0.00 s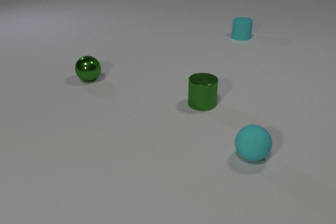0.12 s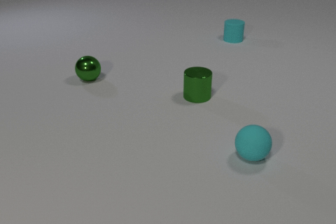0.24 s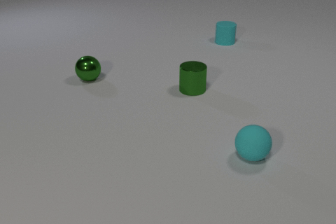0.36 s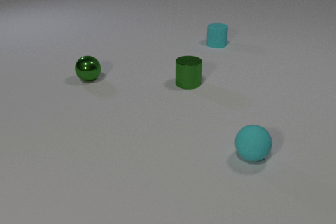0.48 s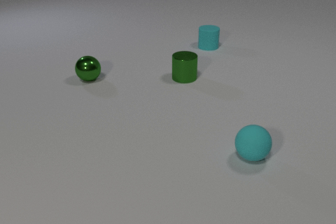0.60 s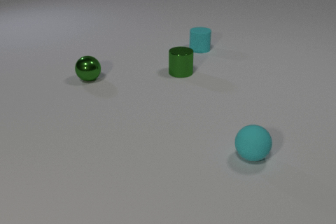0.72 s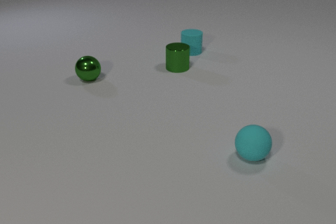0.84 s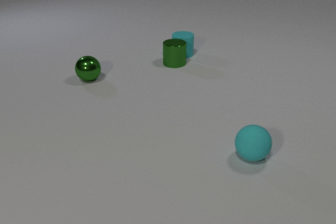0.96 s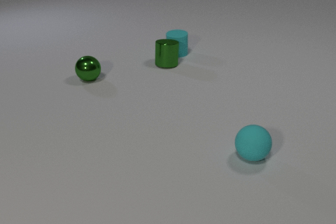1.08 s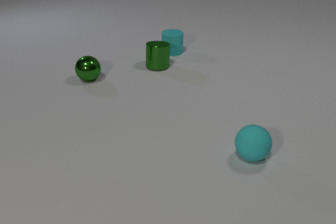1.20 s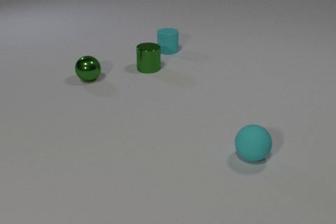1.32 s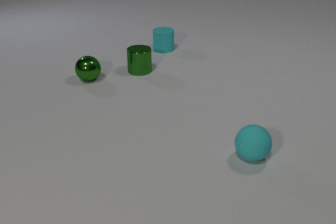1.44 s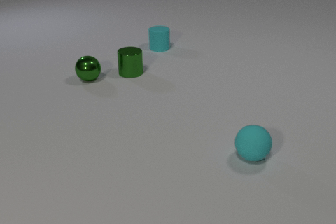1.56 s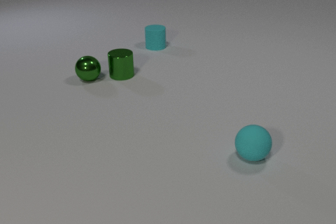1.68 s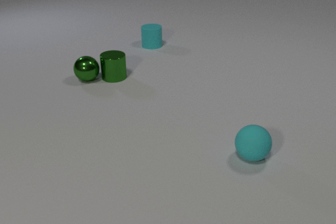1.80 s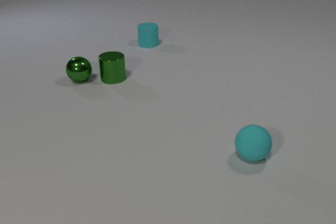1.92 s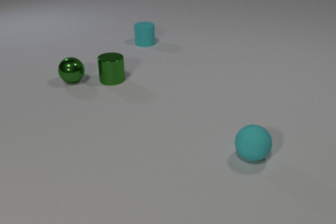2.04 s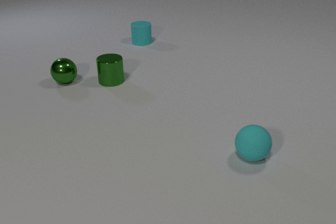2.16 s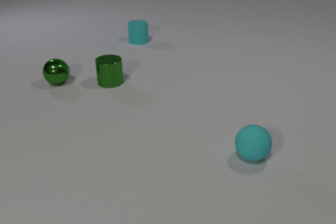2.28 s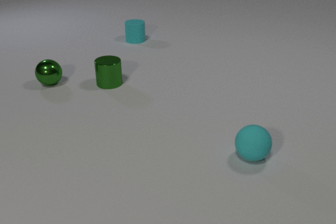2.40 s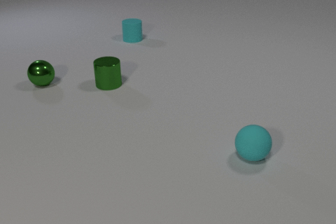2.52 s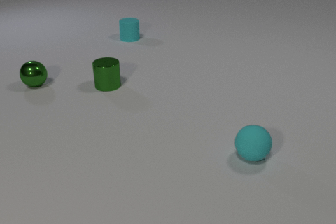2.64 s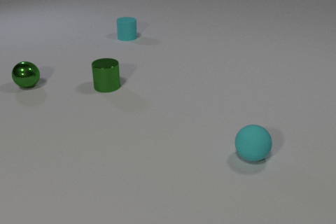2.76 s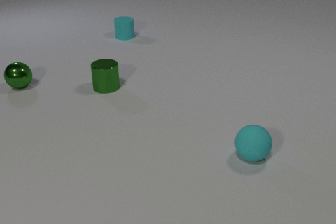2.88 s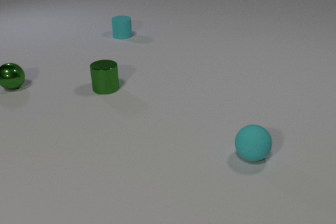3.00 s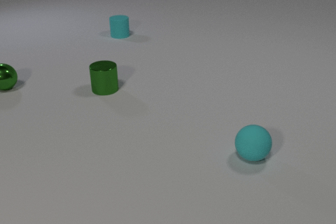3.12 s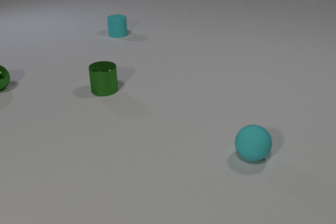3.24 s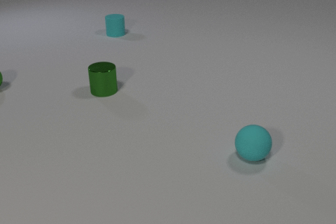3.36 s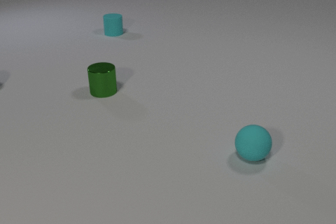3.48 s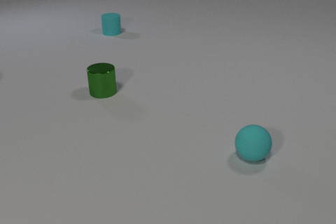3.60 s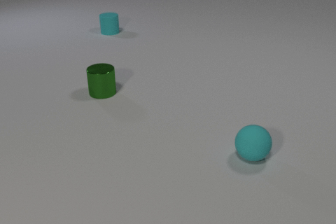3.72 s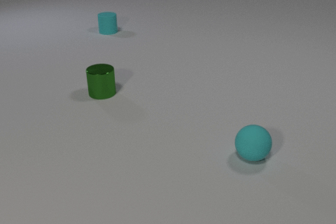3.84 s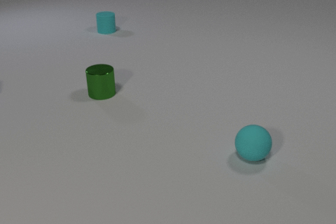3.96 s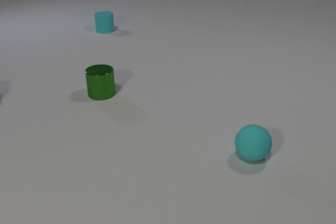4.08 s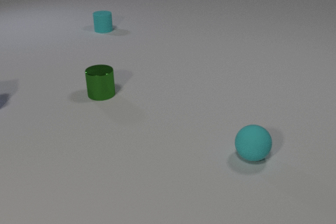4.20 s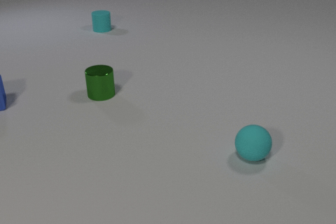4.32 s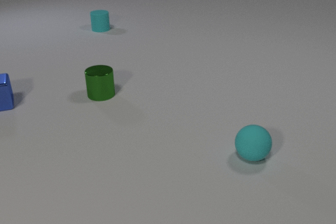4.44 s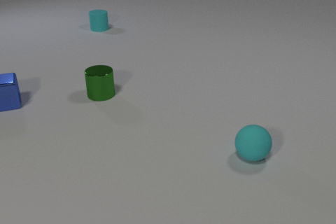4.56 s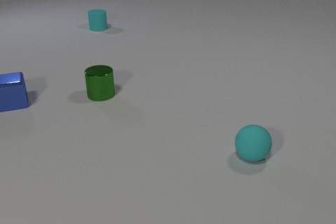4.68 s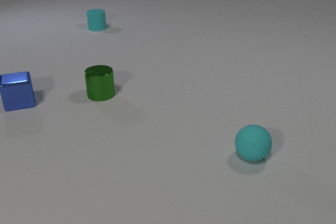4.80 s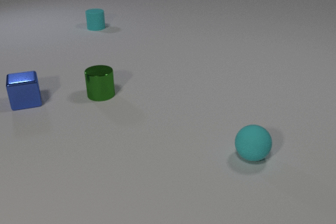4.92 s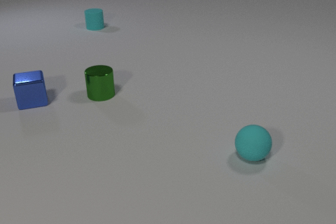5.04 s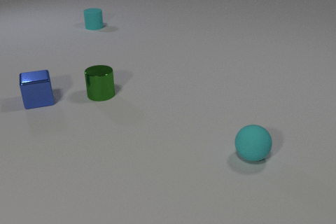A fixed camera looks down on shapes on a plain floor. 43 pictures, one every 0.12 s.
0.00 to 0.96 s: The cyan rubber cylinder slides to the left and toward the camera. The green metal cylinder slides away from the camera. The cyan rubber cylinder and the green metal cylinder collide.
0.96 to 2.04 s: The cyan rubber cylinder slides to the left and away from the camera. The green metal cylinder slides to the left and toward the camera. The green metal sphere rolls to the left. The green metal cylinder and the green metal sphere collide.
2.04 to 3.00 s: The cyan rubber cylinder slides away from the camera and to the left. The green metal cylinder slides toward the camera. The green metal sphere rolls to the left.
3.00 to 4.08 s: The cyan rubber cylinder slides away from the camera and to the left. The green metal cylinder slides toward the camera. The green metal sphere rolls to the left, leaves at the left edge.
4.08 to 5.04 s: The cyan rubber cylinder slides away from the camera and to the left. The blue metal cube comes in at the left edge, slides to the right.
What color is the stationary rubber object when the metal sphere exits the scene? cyan.
Are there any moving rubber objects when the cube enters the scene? yes.
How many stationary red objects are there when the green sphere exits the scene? 0.
